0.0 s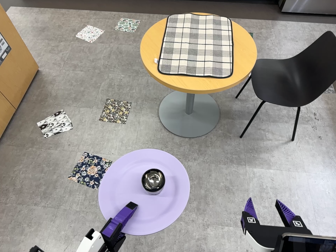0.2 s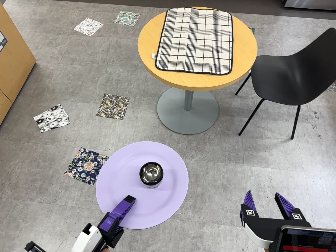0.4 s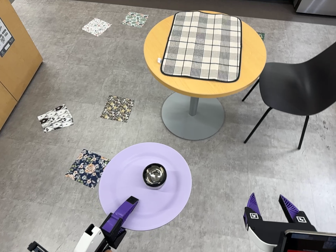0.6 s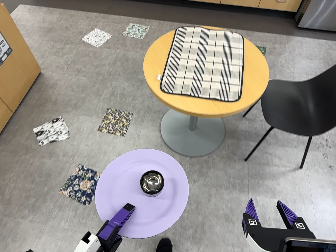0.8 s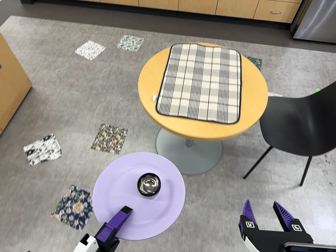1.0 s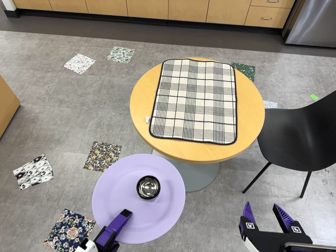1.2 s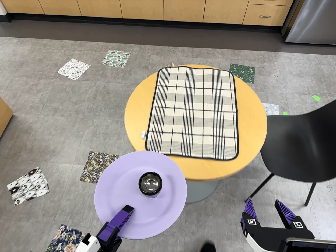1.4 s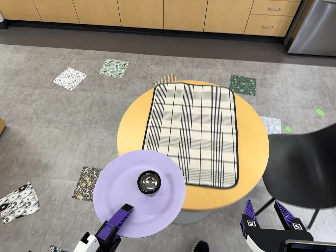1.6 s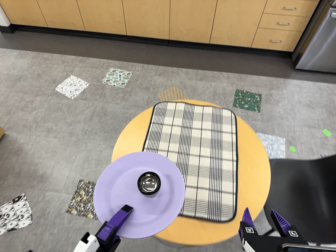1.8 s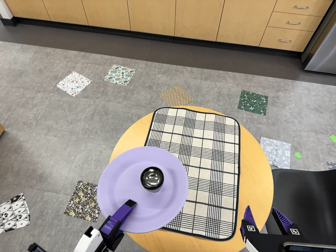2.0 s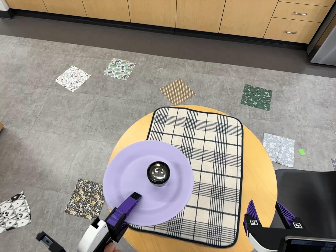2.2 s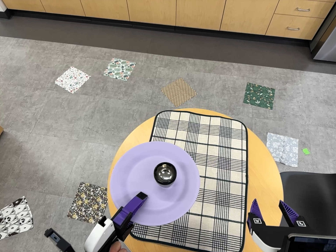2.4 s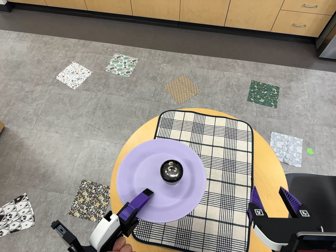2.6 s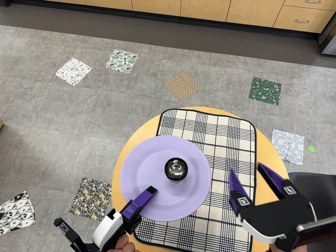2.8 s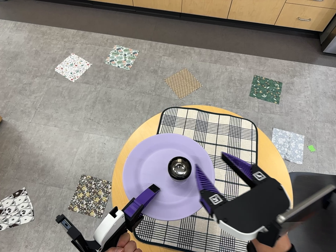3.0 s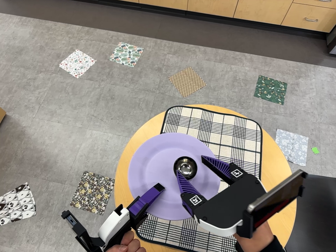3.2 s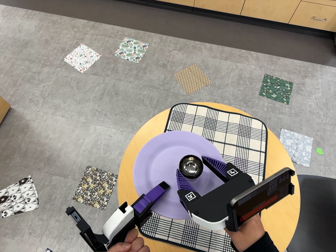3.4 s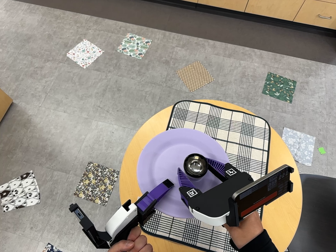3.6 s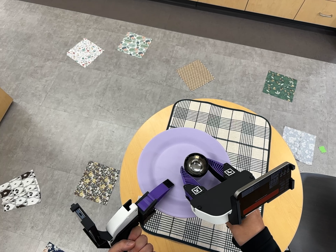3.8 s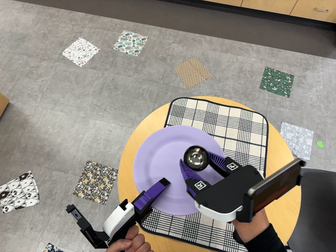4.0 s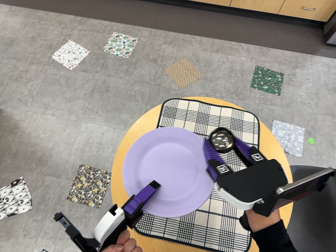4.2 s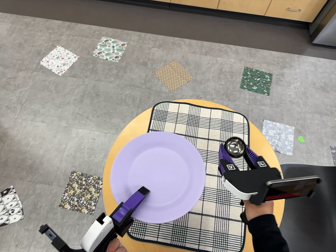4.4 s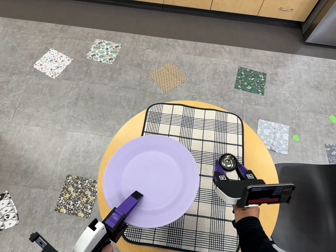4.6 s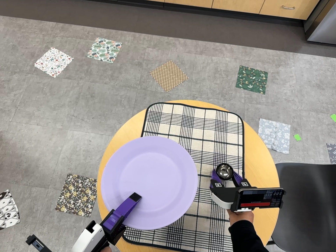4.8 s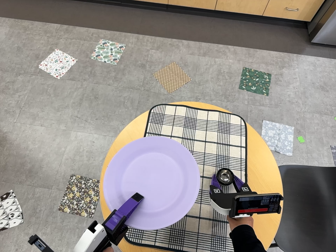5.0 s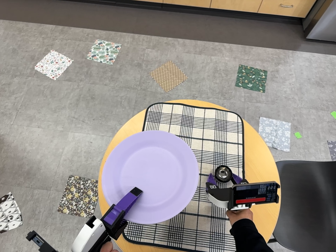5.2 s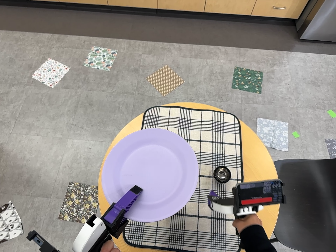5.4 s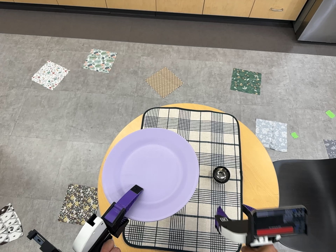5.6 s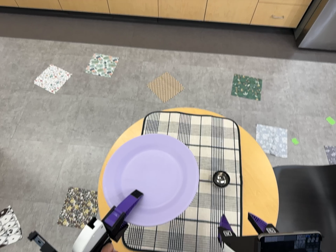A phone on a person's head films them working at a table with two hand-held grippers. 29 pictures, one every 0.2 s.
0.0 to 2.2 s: The camera travels toward the top of its view and forward, about 100 cm, so close, fixed things drift downward.
2.2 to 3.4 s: The camera travels toward the top of its view, to its left and forward, about 10 cm.
3.4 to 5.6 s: The camera travels to its right, about 6 cm, so close, fixed things drift to the left. It rolls about its line of sight by about 10 degrees, and the scene rotates counterclockwise.
The film runs forward here.
